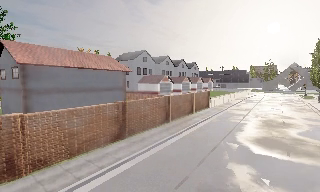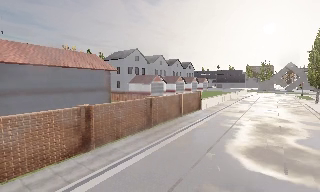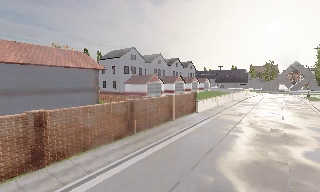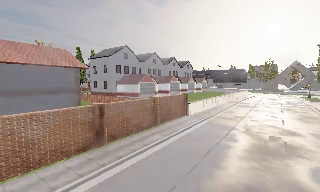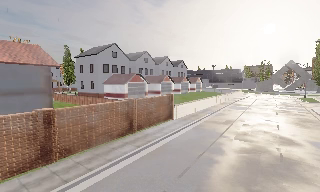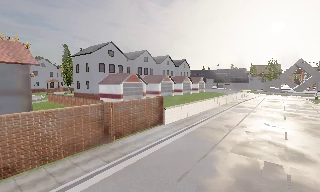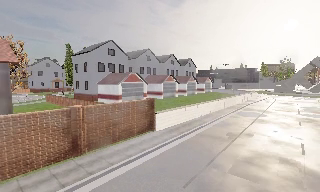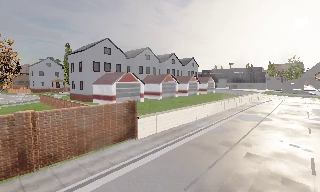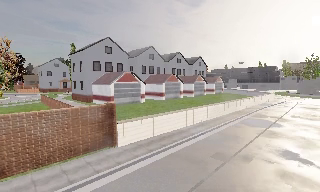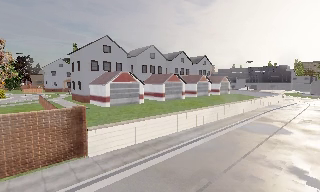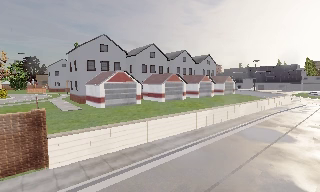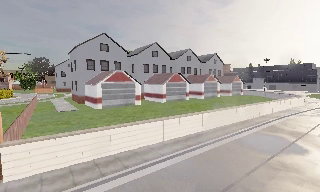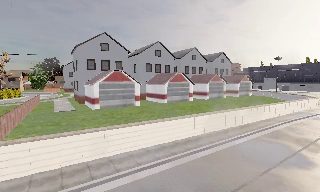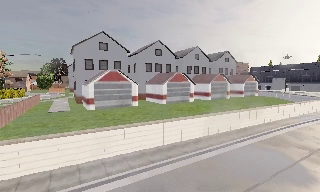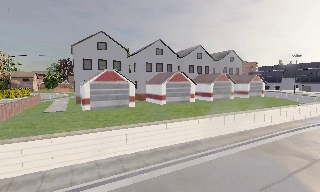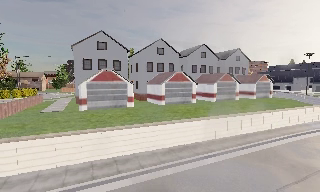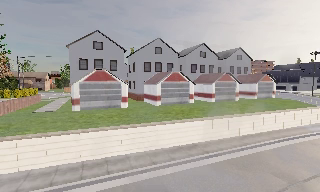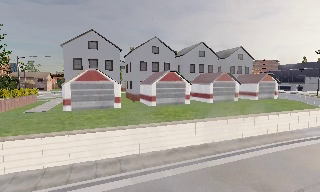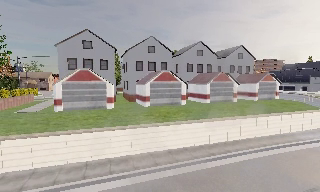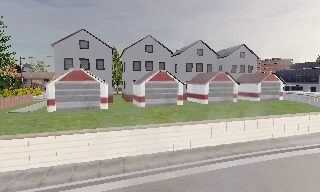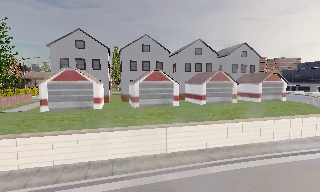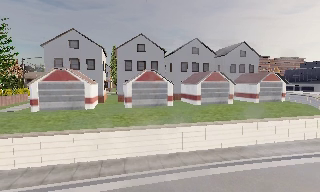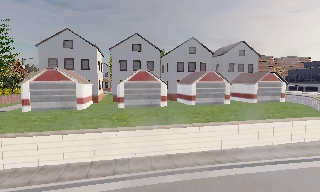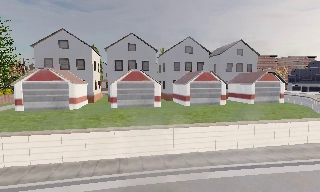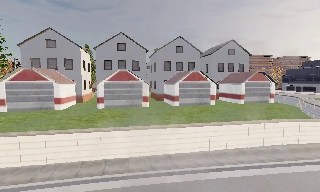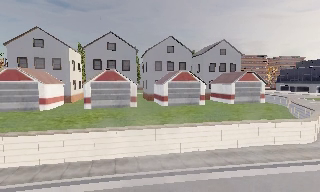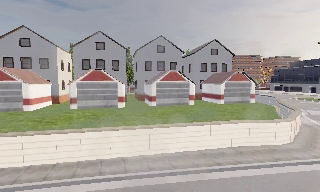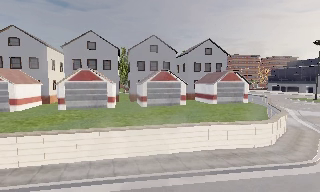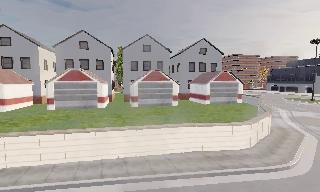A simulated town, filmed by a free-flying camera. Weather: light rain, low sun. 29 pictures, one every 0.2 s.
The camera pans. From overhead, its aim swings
counterclockwise.
0.0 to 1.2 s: The camera travels forward and to its right, about 14 m, so what stands in front looms larger.
1.2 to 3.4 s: The camera pans to its left, which is counterclockwise from overhead, by about 30 degrees. It travels to its right and forward, about 20 m, so close, fixed things drift to the left.
3.4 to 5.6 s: The camera travels to its right, about 17 m, so close, fixed things drift to the left.
The film runs backward here.
